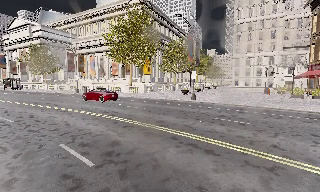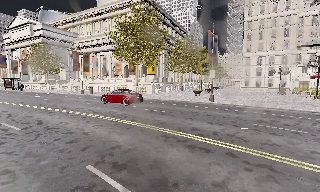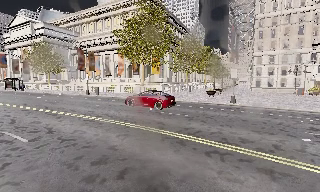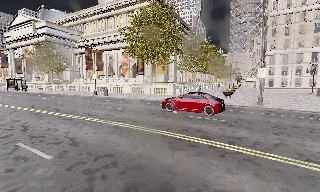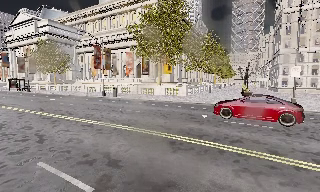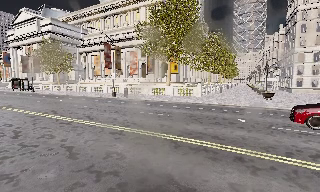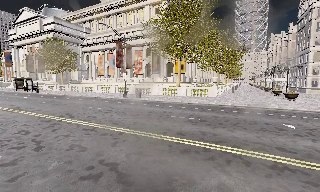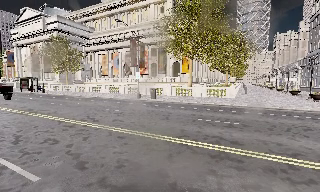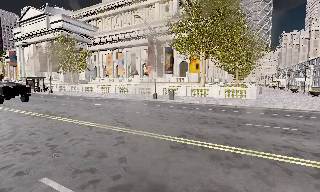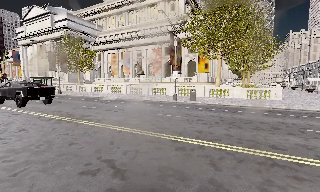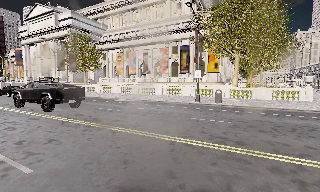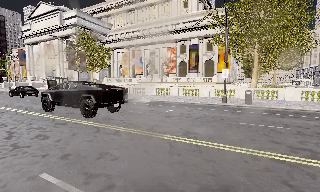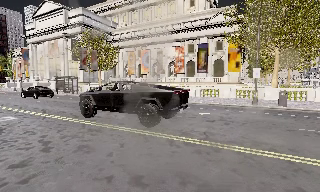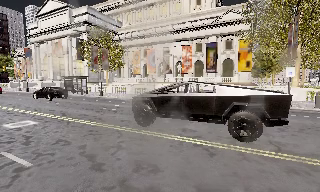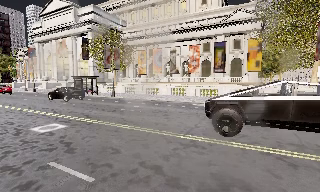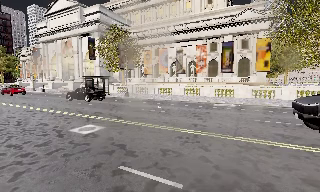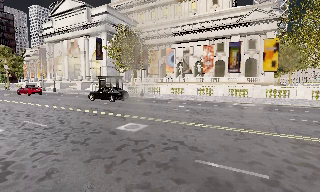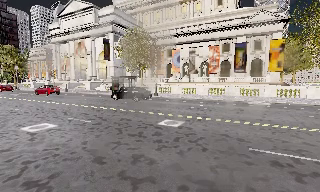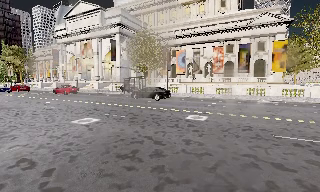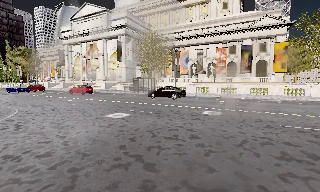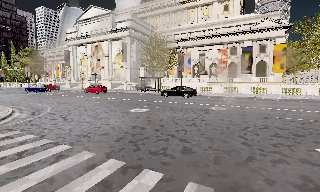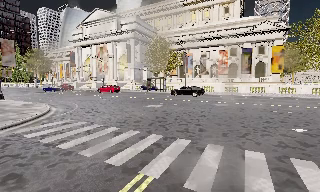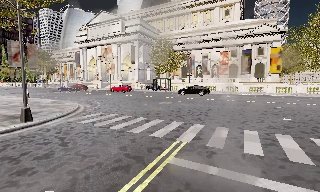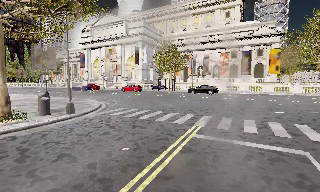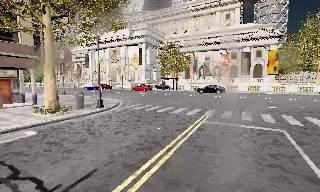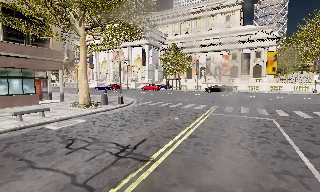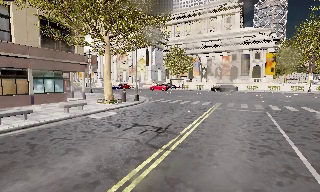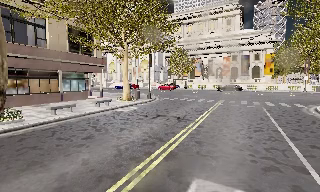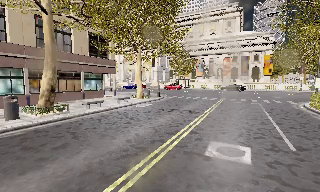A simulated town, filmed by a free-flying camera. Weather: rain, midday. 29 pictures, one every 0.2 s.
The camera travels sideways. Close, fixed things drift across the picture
to the right.
0.0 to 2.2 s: The camera travels to its left and forward, about 25 m, so close, fixed things drift to the right.
2.2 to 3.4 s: The camera travels to its left, about 12 m, so close, fixed things drift to the right.
3.4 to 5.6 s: The camera travels backward and to its left, about 25 m, so what stands in front gets smaller.
The film runs backward here.
